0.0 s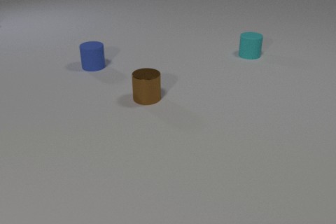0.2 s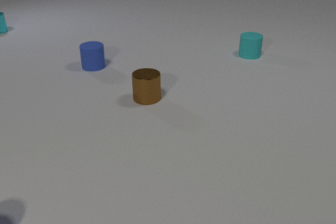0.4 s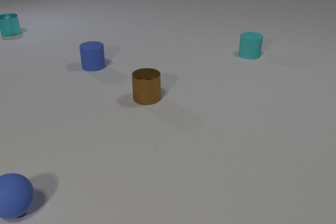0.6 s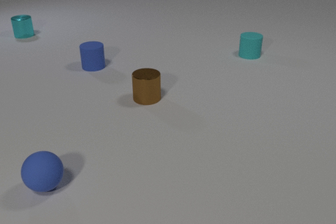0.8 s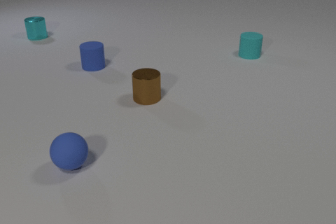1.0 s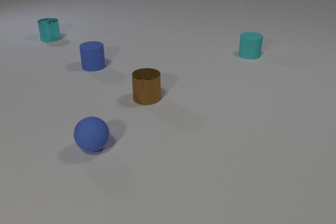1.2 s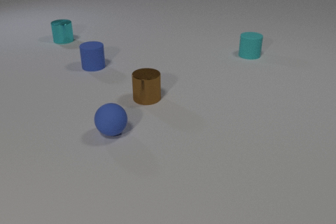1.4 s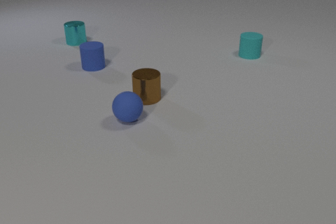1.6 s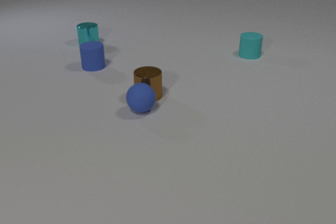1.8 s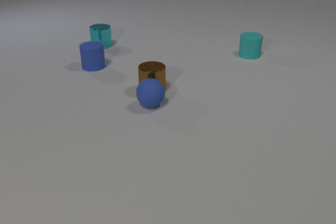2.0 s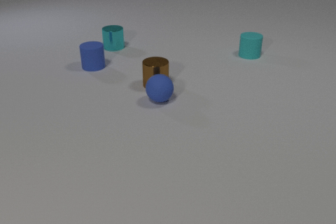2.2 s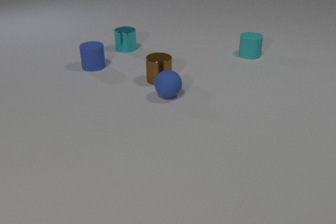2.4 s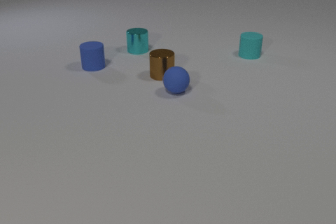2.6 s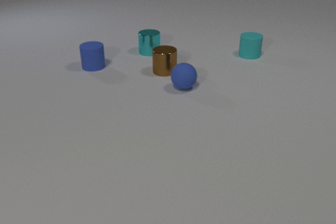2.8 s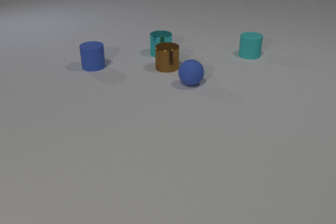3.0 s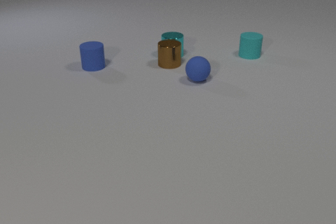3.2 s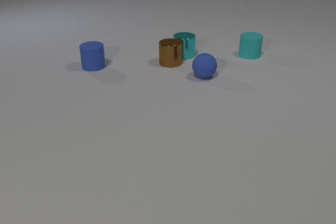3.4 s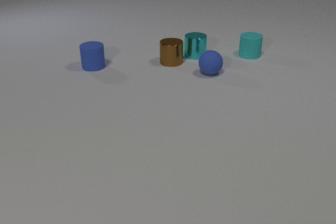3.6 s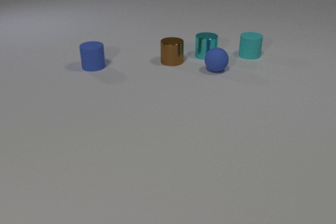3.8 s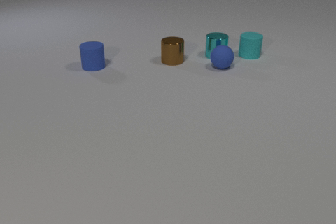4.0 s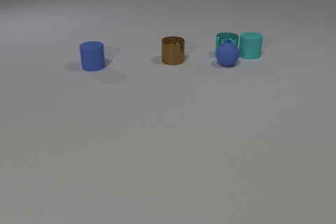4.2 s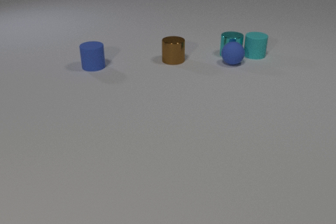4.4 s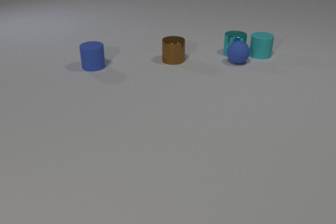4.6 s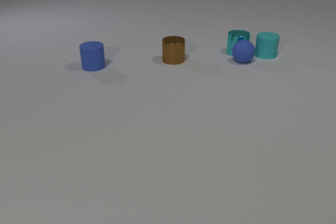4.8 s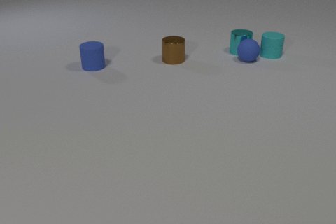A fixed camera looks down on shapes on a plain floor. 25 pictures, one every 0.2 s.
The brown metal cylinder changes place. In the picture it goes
away from the camera.
The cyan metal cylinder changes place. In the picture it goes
to the right.
0.0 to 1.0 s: The blue rubber sphere comes in at the left edge, rolls to the right and away from the camera. The cyan metal cylinder comes in at the left edge, slides to the right and toward the camera.
1.0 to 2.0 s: The blue rubber sphere rolls away from the camera and to the right. The brown metal cylinder slides away from the camera. The cyan metal cylinder slides to the right and toward the camera. The blue rubber sphere and the brown metal cylinder collide.
2.0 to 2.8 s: The blue rubber sphere rolls away from the camera and to the right. The brown metal cylinder slides away from the camera. The cyan metal cylinder slides to the right and toward the camera.
2.8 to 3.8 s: The blue rubber sphere rolls away from the camera and to the right. The brown metal cylinder slides away from the camera. The cyan metal cylinder slides to the right. The brown metal cylinder and the cyan metal cylinder collide.
3.8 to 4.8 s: The blue rubber sphere rolls to the right and away from the camera. The cyan metal cylinder slides to the right and away from the camera. The cyan rubber cylinder slides to the right. The blue rubber sphere and the cyan metal cylinder collide. The cyan metal cylinder and the cyan rubber cylinder collide.
What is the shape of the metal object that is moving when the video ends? cylinder.
Are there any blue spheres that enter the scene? yes.
What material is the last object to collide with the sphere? metal.
